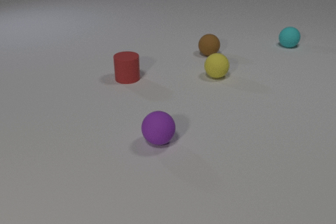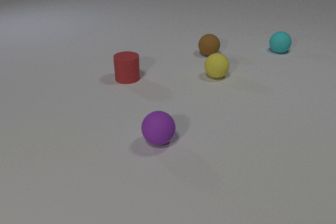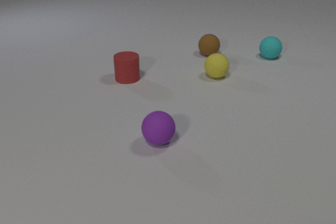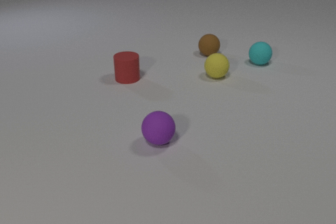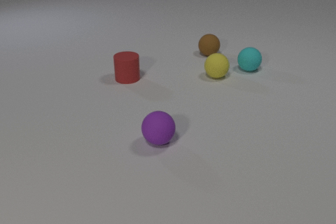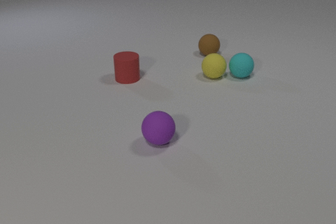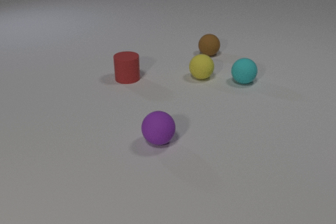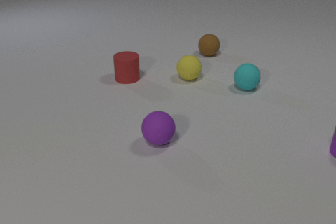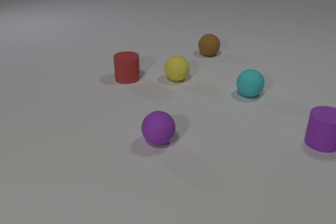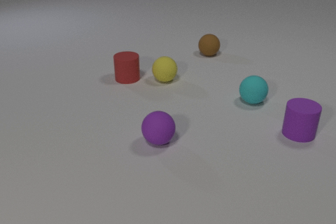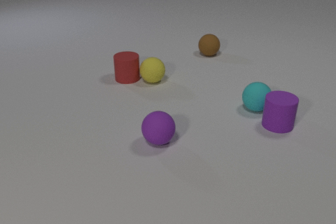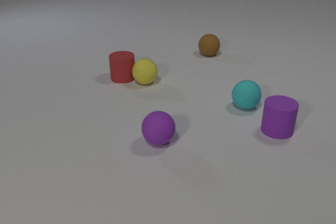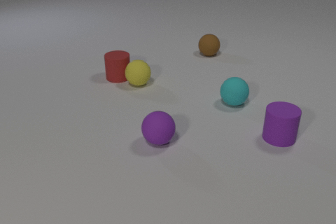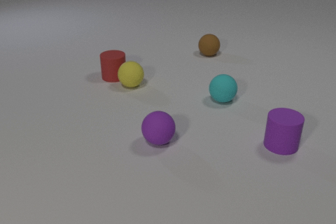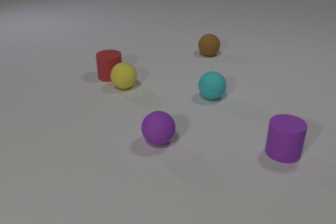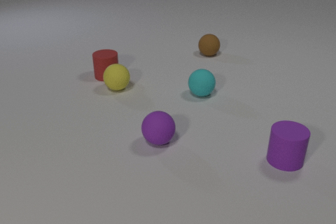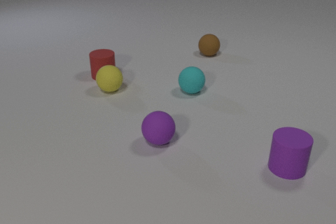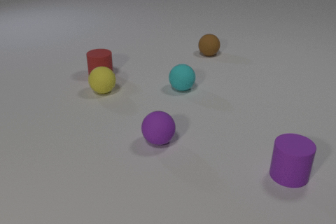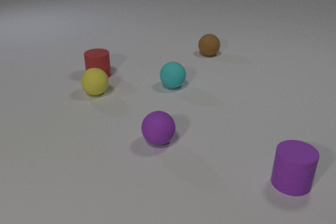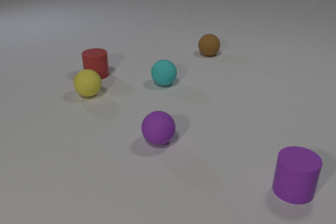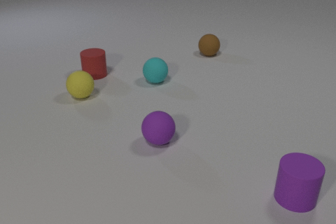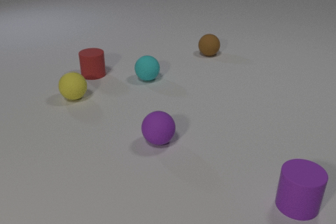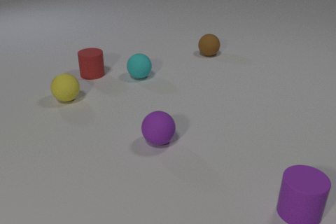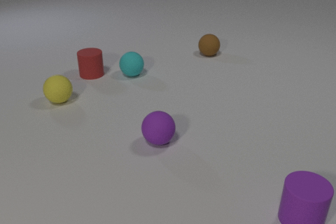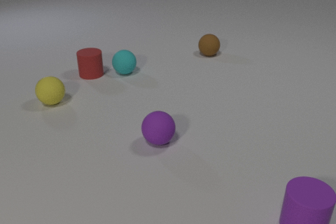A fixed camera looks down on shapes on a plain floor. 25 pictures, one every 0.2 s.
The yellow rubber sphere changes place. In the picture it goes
to the left.
The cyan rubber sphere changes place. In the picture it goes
to the left.
0.0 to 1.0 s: The cyan rubber sphere rolls toward the camera and to the left. The cyan rubber sphere and the yellow rubber sphere collide.
1.0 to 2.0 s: The cyan rubber sphere rolls toward the camera. The yellow rubber sphere rolls to the left. The purple rubber cylinder comes in at the right edge, slides to the left.
2.0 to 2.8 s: The cyan rubber sphere rolls to the left. The yellow rubber sphere rolls to the left and toward the camera. The purple rubber cylinder slides toward the camera. The red rubber cylinder slides to the left and away from the camera. The yellow rubber sphere and the red rubber cylinder collide. The cyan rubber sphere and the purple rubber cylinder collide.
2.8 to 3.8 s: The cyan rubber sphere rolls to the left and away from the camera. The yellow rubber sphere rolls to the left. The purple rubber cylinder slides toward the camera. The red rubber cylinder slides to the left and away from the camera.
3.8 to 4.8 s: The cyan rubber sphere rolls to the left and away from the camera. The yellow rubber sphere rolls to the left. The purple rubber cylinder slides toward the camera. The red rubber cylinder slides to the left.
Are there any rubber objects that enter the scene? yes.
What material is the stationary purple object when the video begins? rubber.
Are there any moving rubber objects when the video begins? yes.
